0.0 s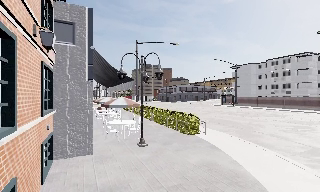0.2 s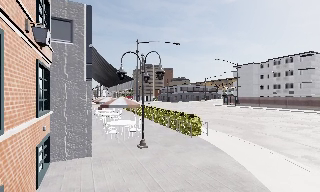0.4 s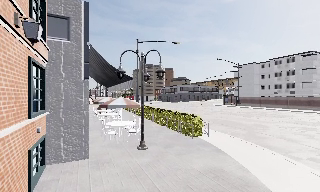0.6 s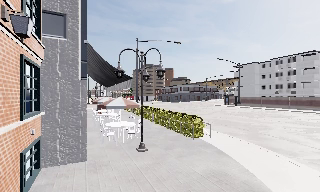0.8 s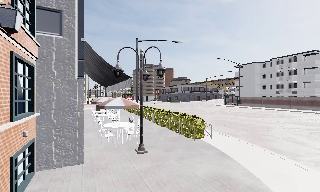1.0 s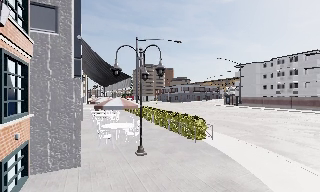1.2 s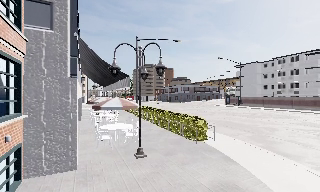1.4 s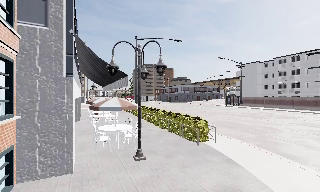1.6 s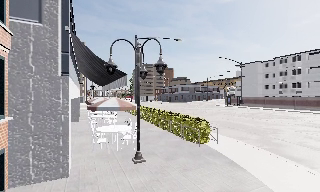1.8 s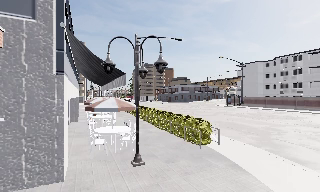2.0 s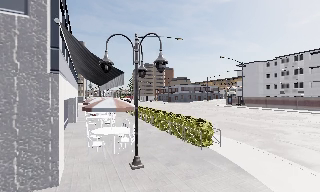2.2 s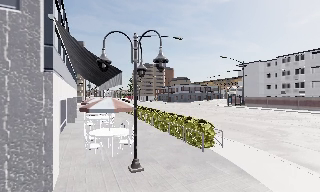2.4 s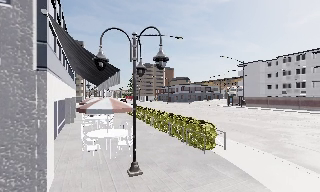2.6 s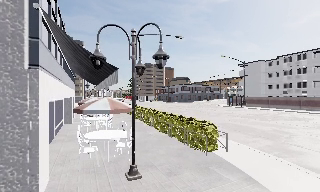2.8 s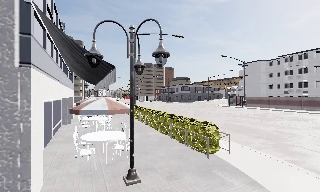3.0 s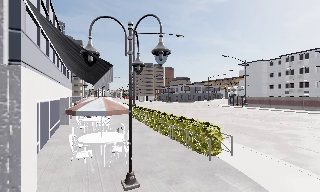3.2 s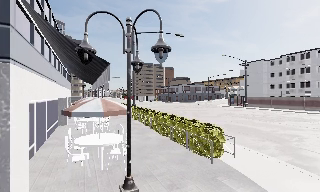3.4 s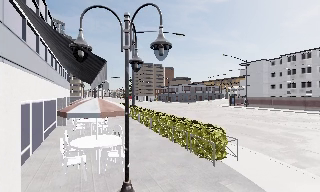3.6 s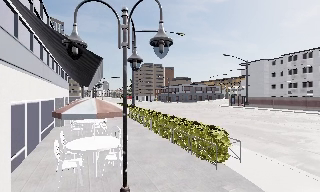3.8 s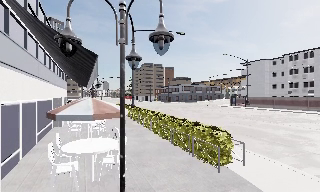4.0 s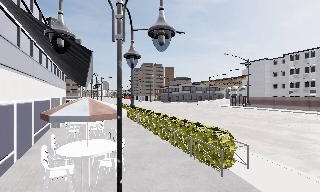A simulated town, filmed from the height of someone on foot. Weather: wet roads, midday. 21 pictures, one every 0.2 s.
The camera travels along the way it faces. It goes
forward.
0.0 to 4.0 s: The camera travels forward, about 5 m, so what stands in front looms larger.
The film runs forward here.
